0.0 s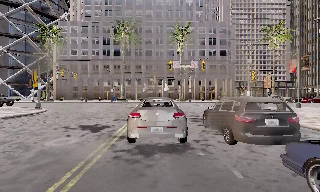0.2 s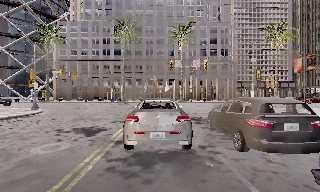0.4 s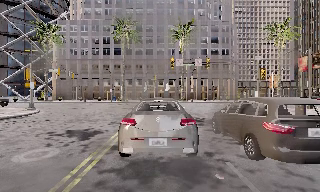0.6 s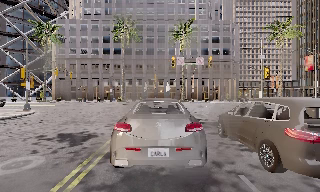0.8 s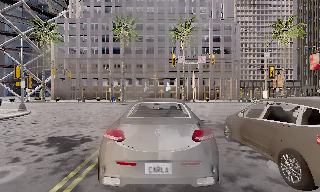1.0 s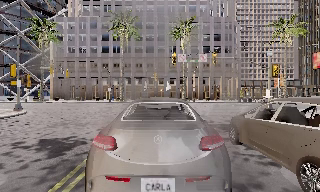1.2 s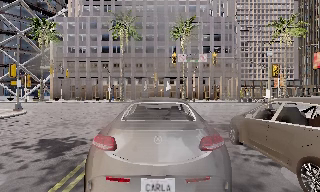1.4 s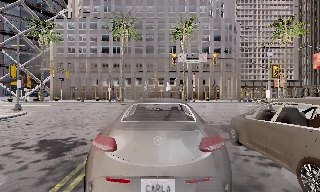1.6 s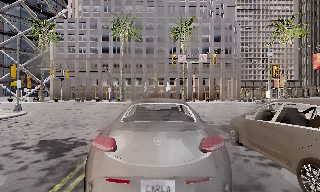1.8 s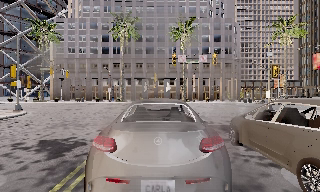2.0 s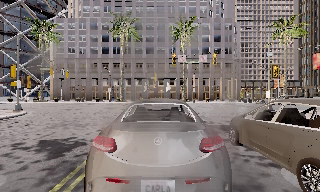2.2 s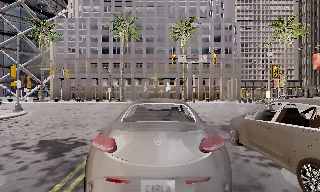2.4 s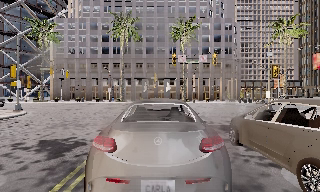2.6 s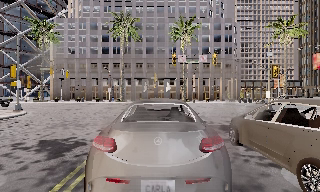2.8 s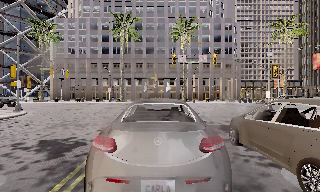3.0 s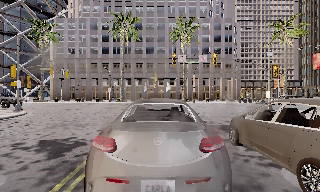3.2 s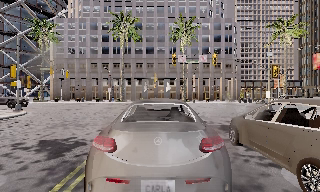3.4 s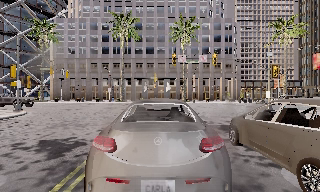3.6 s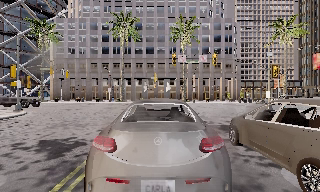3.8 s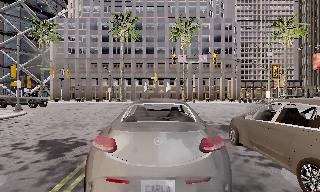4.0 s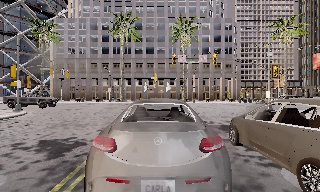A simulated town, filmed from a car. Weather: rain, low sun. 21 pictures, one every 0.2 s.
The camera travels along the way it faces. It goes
forward.
0.0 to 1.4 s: The camera travels forward, about 3 m, so what stands in front looms larger. It loses speed.
1.4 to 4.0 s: The camera keeps its place and its aim.
The film runs forward here.
